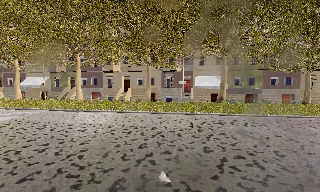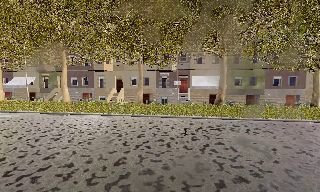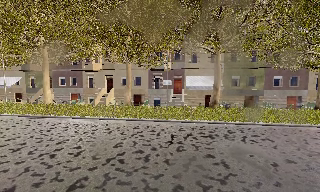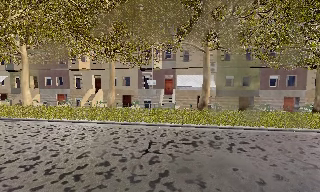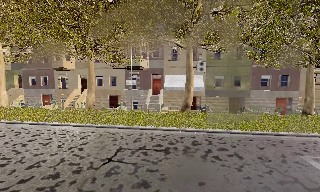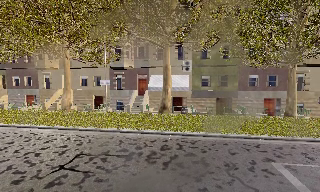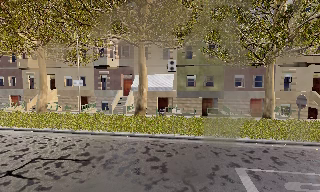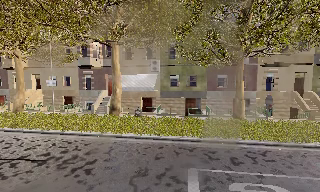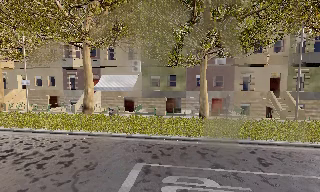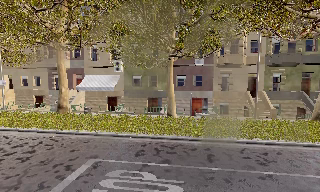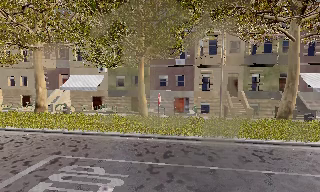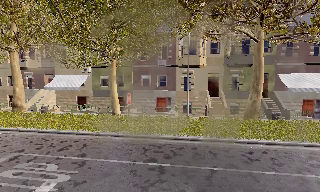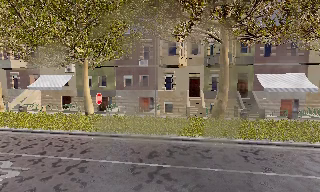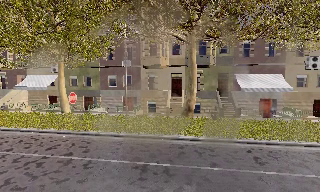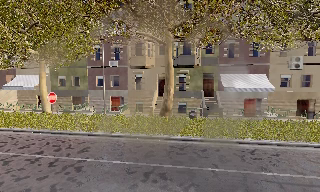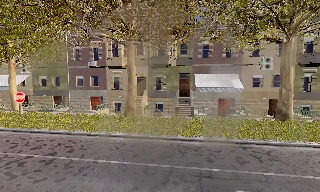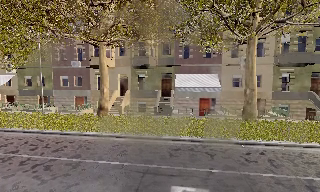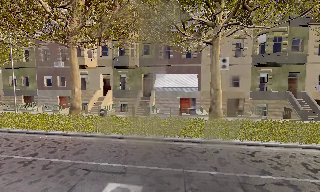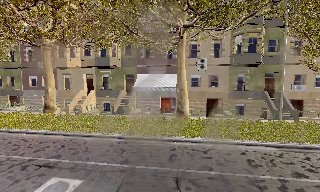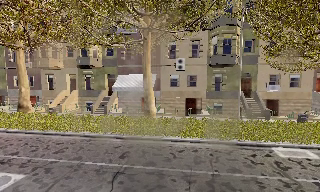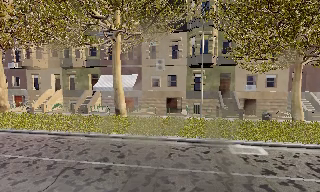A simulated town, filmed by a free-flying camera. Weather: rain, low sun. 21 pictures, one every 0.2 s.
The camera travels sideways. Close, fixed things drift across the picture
to the left.
0.0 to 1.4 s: The camera travels to its right and forward, about 12 m, so close, fixed things drift to the left.
1.4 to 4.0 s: The camera travels to its right, about 25 m, so close, fixed things drift to the left.
The film runs forward here.
